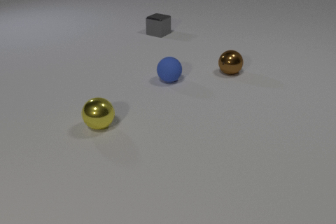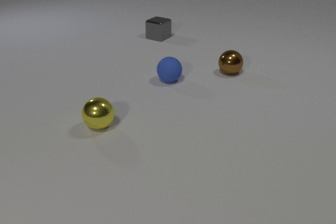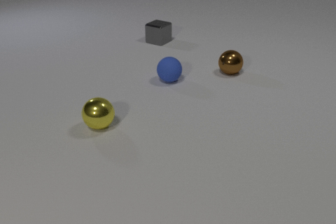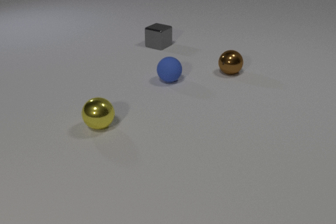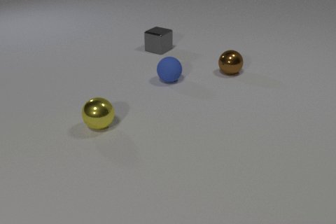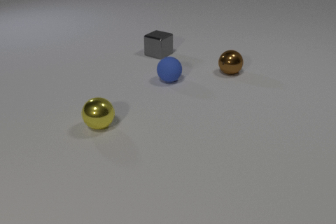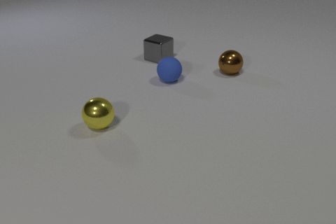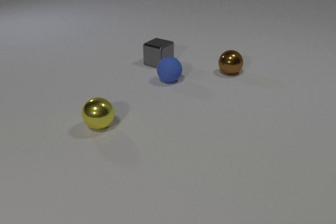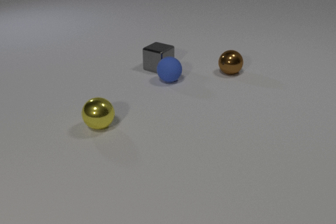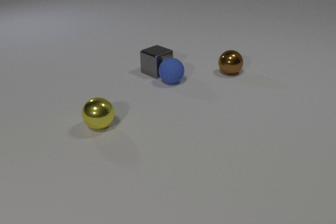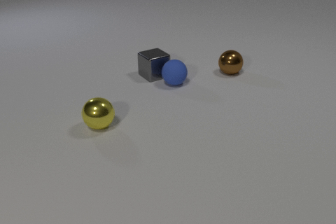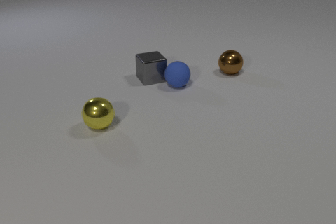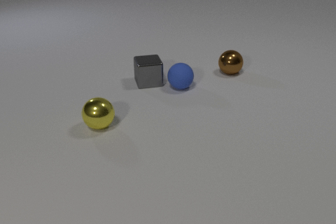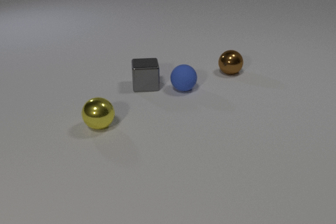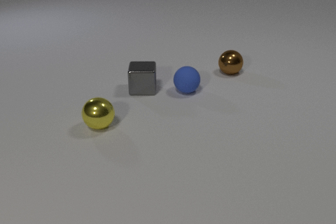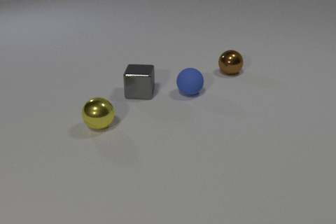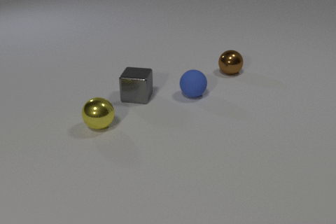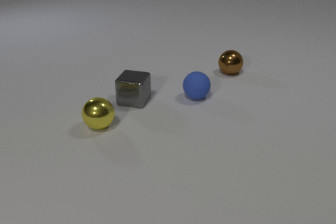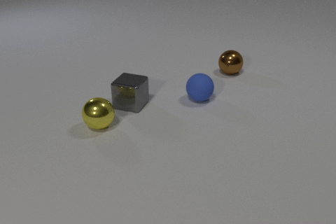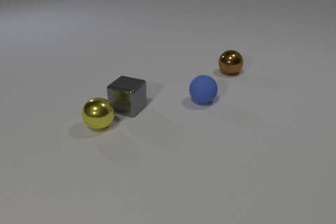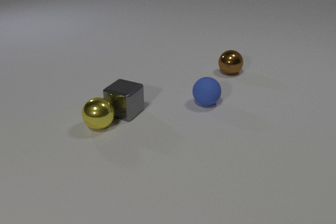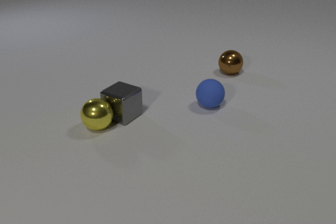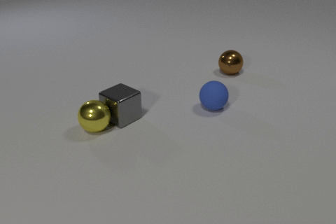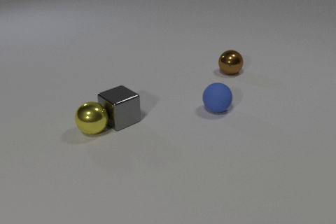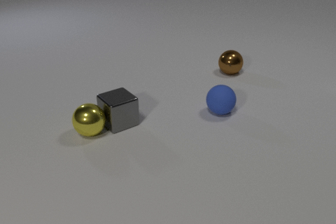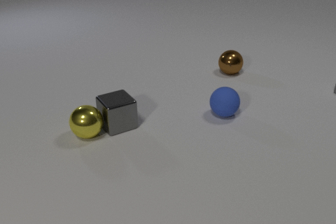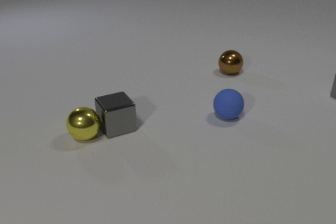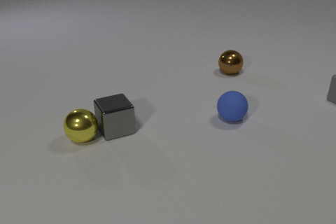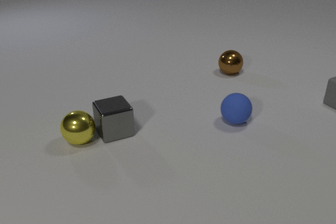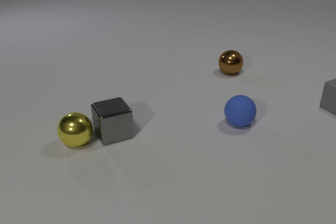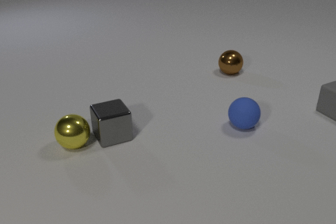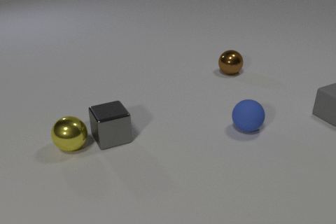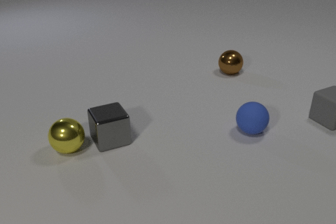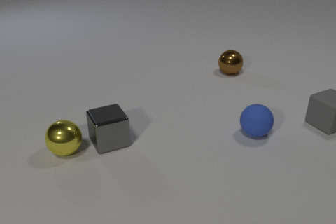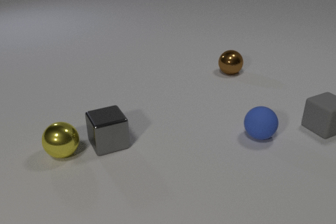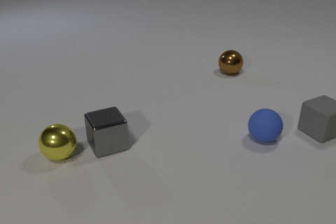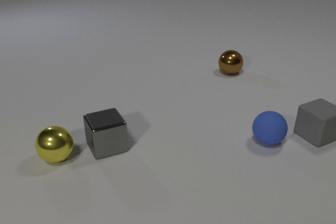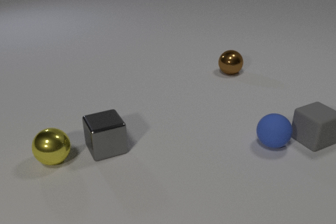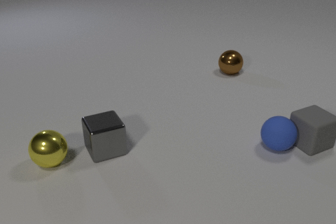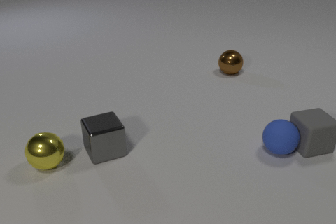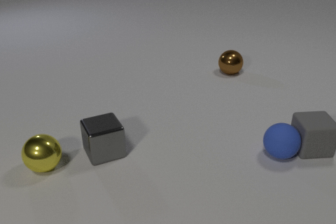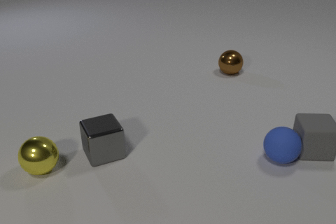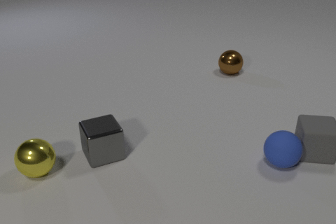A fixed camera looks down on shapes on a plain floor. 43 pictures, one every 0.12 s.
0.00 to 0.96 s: The gray metal cube slides toward the camera.
0.96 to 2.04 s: The gray metal cube slides toward the camera, spins so that its near face slides to the left, clockwise seen from above. The blue rubber sphere rolls toward the camera and to the right. The gray metal cube and the blue rubber sphere collide.
2.04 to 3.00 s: The gray metal cube slides toward the camera, spins so that its near face slides to the left, clockwise seen from above. The blue rubber sphere rolls toward the camera and to the right. The yellow metal sphere rolls toward the camera and to the left. The gray rubber cube comes in at the right edge. The gray metal cube and the yellow metal sphere collide.
3.00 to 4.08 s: The gray metal cube slides toward the camera. The blue rubber sphere rolls to the right and toward the camera. The yellow metal sphere rolls toward the camera and to the left. The gray rubber cube slides toward the camera.
4.08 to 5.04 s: The gray metal cube slides toward the camera. The blue rubber sphere rolls toward the camera and to the right. The yellow metal sphere rolls to the left and toward the camera. The gray rubber cube slides toward the camera, spins clockwise seen from above by about 30 degrees, its near face sliding to the left. The blue rubber sphere and the gray rubber cube collide.
How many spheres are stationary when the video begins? 3.
What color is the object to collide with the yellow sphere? gray.
How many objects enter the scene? 1.
